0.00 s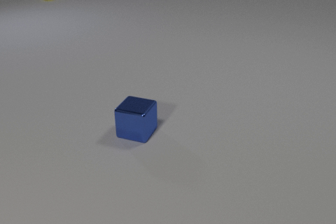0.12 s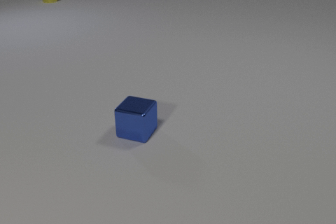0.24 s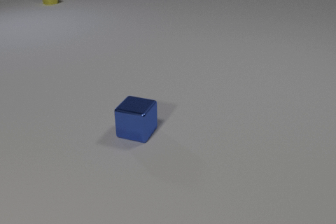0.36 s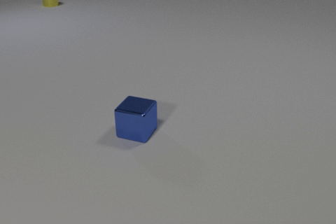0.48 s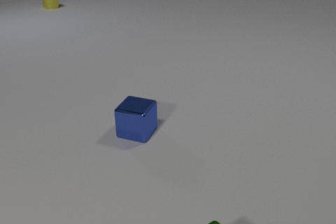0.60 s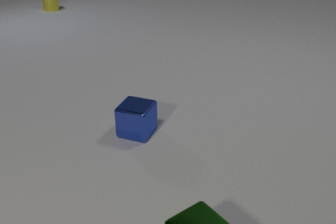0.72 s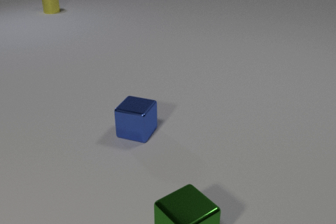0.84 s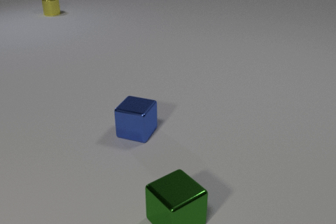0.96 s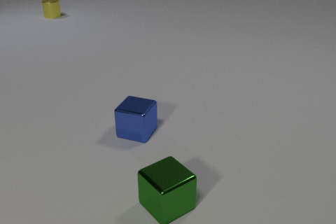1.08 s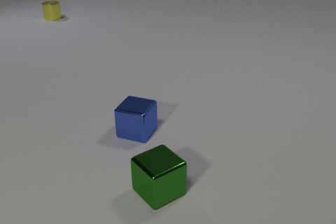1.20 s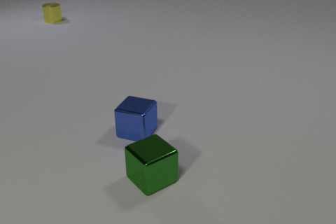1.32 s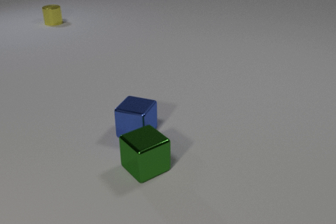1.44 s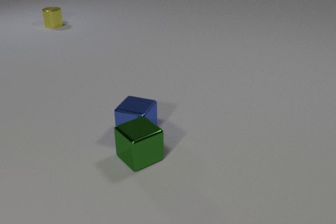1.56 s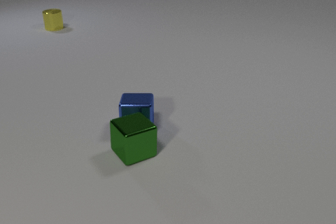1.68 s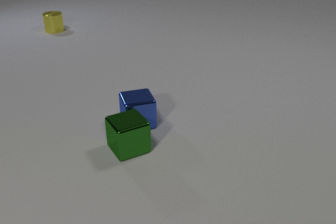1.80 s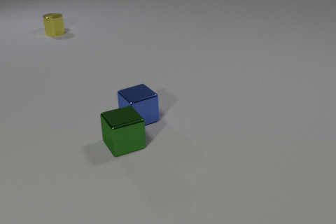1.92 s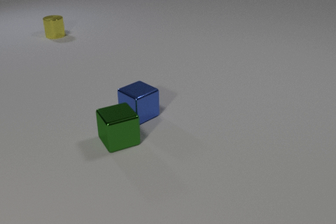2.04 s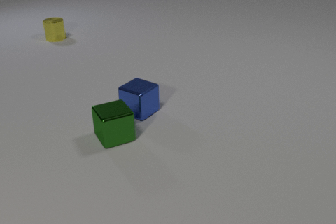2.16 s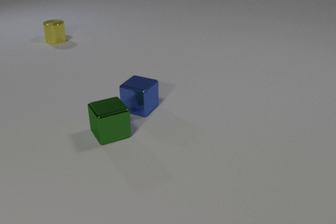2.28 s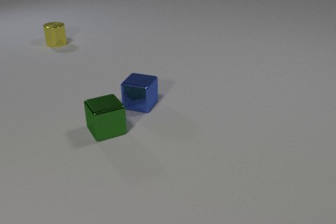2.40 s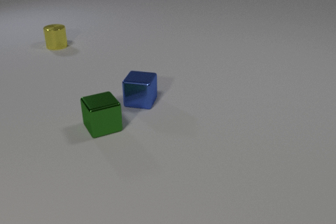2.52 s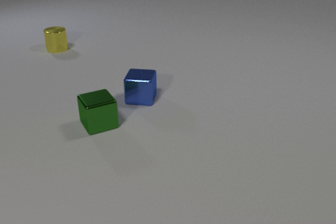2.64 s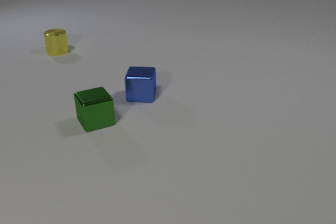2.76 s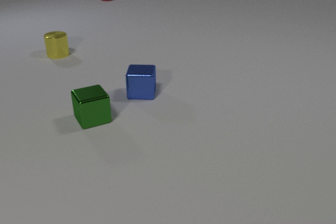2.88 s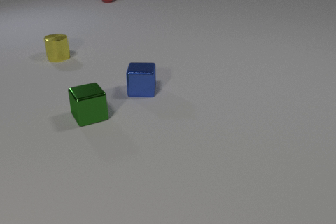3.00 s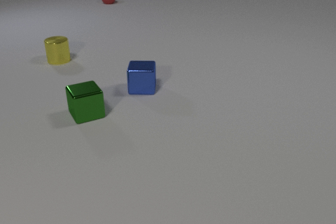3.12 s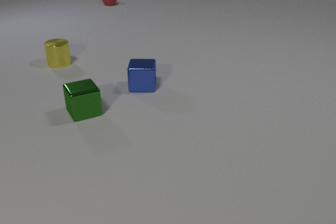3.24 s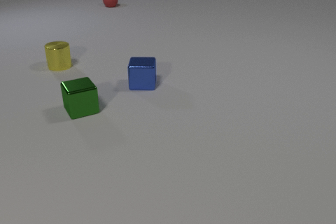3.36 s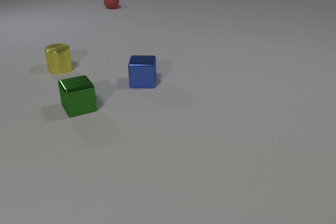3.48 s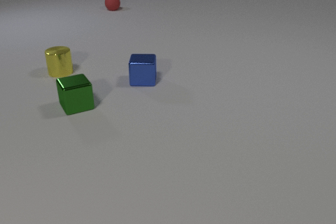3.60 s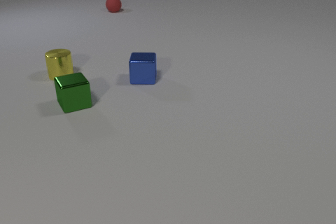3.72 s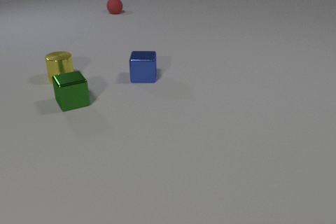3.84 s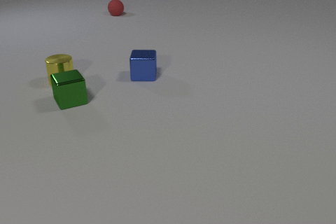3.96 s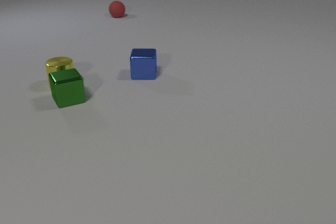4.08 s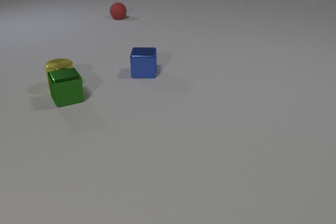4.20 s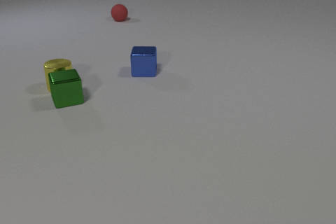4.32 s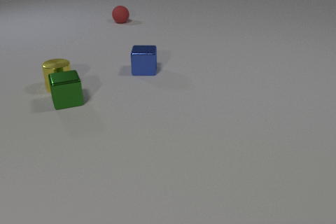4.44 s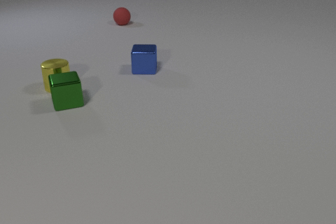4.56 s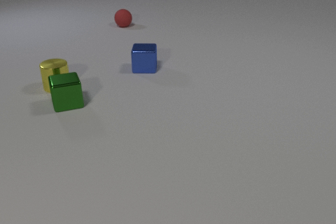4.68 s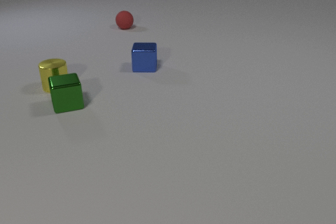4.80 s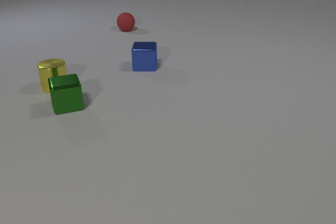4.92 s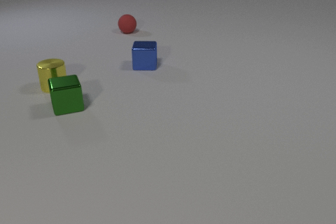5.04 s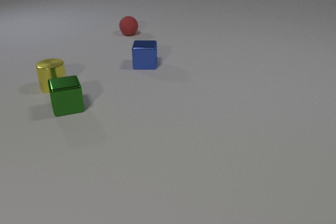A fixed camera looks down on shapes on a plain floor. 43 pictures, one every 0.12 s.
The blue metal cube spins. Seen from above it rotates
counterclockwise.
The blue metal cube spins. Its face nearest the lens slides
to the right.
0.00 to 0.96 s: The green metal cube comes in at the bottom edge, slides away from the camera and to the left. The yellow metal cylinder slides toward the camera.
0.96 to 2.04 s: The green metal cube slides away from the camera and to the left. The blue metal cube slides away from the camera, spins so that its near face slides to the right, counterclockwise seen from above. The yellow metal cylinder slides toward the camera. The green metal cube and the blue metal cube collide.
2.04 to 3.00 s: The green metal cube slides away from the camera and to the left. The blue metal cube slides away from the camera, spins so that its near face slides to the right, counterclockwise seen from above. The red rubber sphere comes in at the top edge, rolls toward the camera. The yellow metal cylinder slides toward the camera.
3.00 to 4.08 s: The green metal cube slides away from the camera and to the left. The blue metal cube slides away from the camera. The red rubber sphere rolls toward the camera. The yellow metal cylinder slides toward the camera. The green metal cube and the yellow metal cylinder collide.
4.08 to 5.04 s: The green metal cube slides toward the camera. The blue metal cube slides away from the camera. The red rubber sphere rolls toward the camera. The yellow metal cylinder slides to the left.
How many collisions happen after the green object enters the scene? 2.
What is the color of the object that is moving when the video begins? yellow.
What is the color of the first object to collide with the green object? blue.
